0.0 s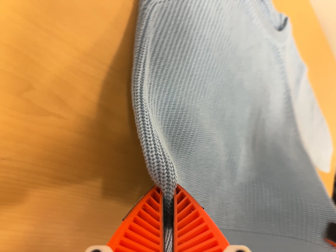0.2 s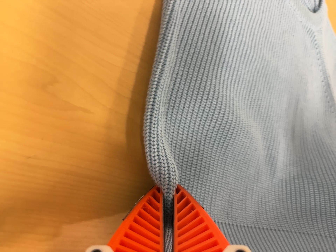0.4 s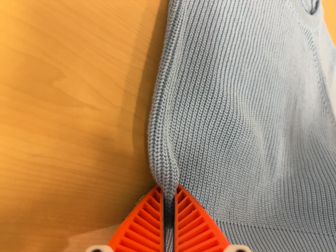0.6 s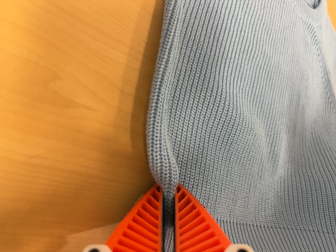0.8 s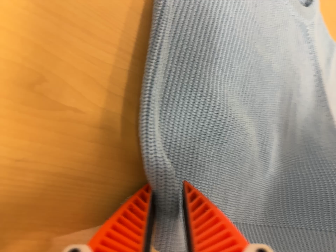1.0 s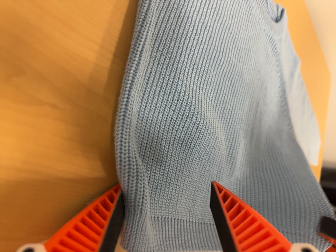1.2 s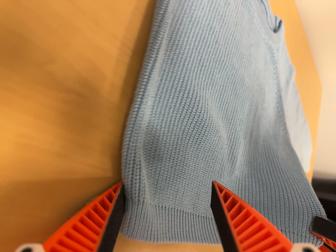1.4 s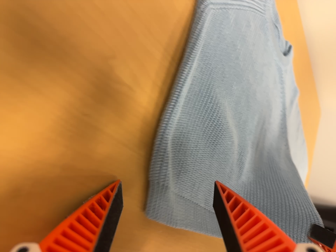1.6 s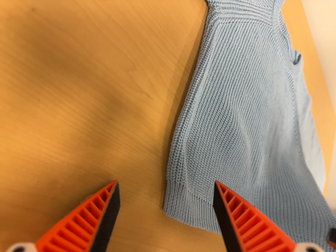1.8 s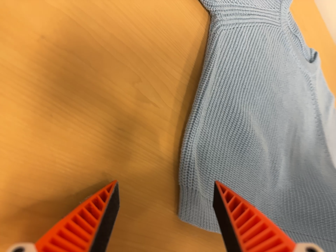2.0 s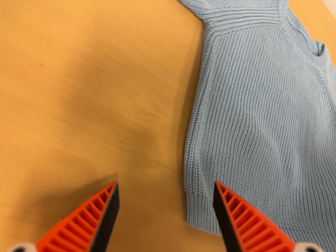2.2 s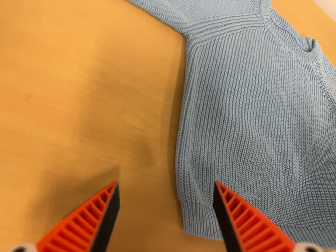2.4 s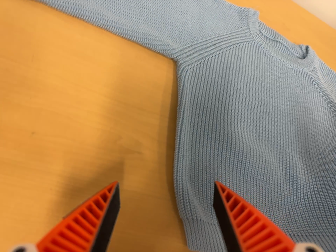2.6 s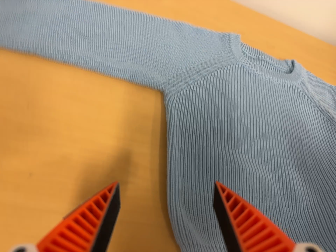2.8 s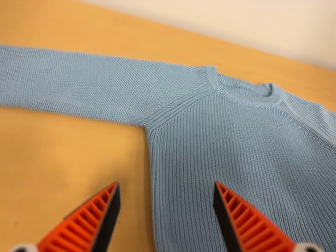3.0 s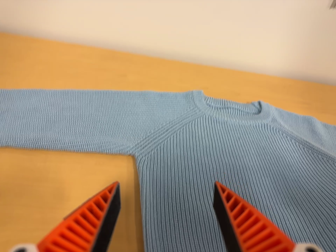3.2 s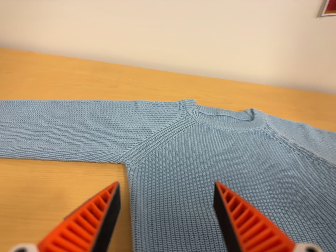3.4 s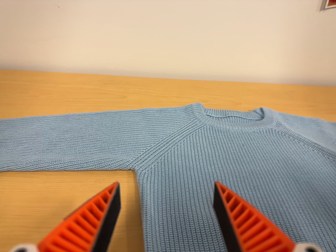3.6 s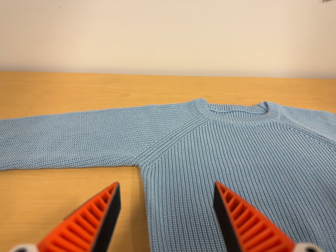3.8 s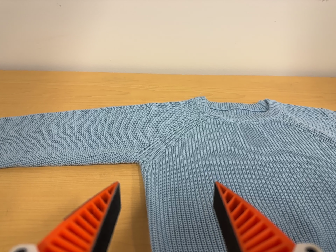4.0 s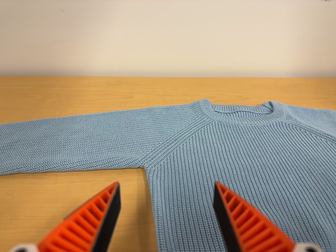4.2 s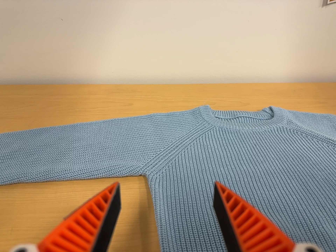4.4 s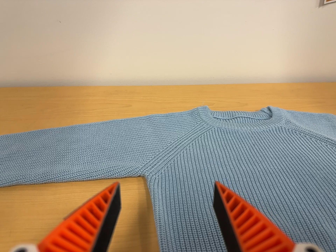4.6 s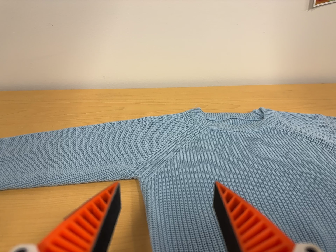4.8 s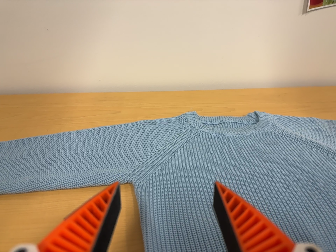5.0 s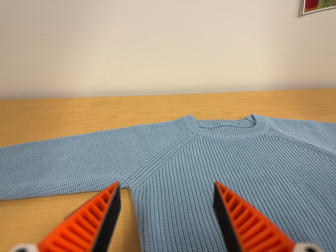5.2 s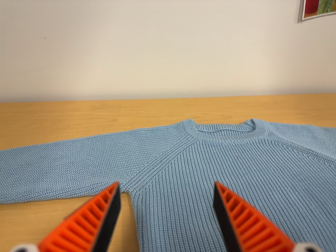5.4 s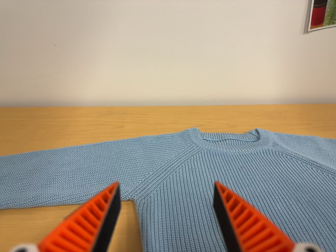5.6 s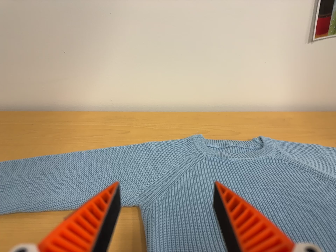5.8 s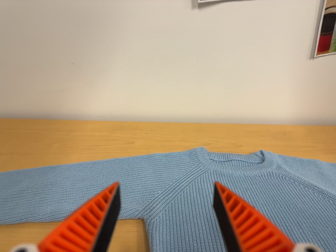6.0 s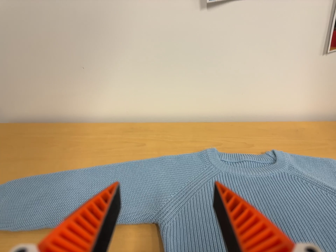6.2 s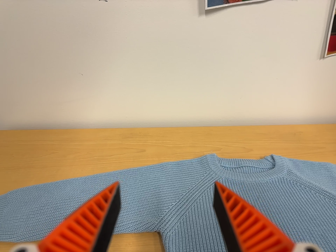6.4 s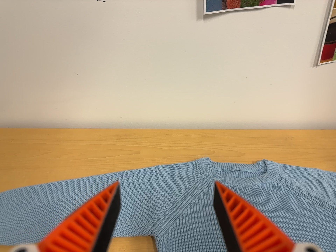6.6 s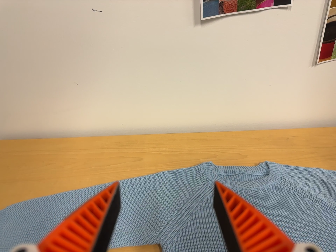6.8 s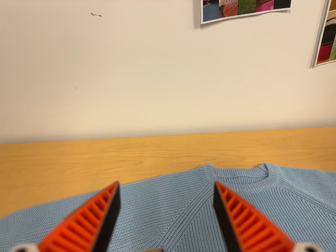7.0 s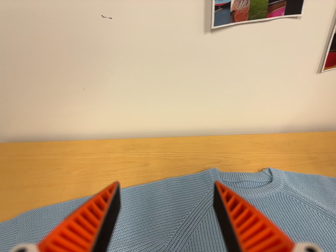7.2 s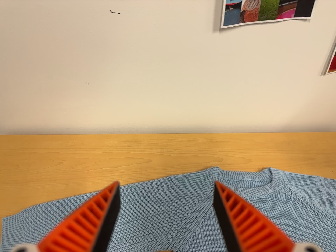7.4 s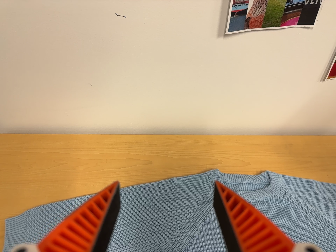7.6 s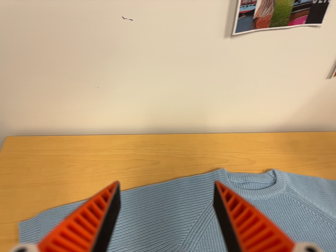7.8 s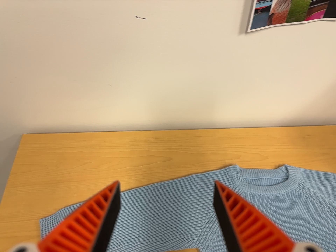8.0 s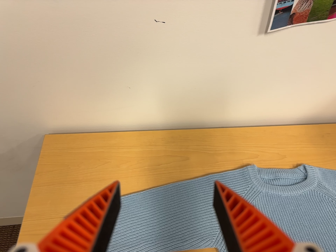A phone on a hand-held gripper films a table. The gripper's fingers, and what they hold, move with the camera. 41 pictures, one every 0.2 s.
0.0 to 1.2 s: The camera shifts only a little, or ends up much as it began.
1.2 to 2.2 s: The camera pans to its left by about 15 degrees. It travels backward, about 10 cm, so what stands in front gets smaller. Its aim tips toward the top of its view by about 15 degrees, and the scene shifts downward. It rolls about its line of sight by about 10 degrees, and the scene rotates counterclockwise.
2.2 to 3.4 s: The camera pans to its left by about 10 degrees. It travels to its right, about 14 cm. Its aim tips toward the top of its view by about 30 degrees, and the scene shifts downward. It rolls about its line of sight by about 30 degrees, and the scene rotates counterclockwise.
3.4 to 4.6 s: The camera shifts only a little, or ends up much as it began.
4.6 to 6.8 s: The camera travels toward the top of its view, about 18 cm, so close, fixed things drift downward.
6.8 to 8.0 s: The camera travels toward the top of its view and to its left, about 20 cm. Its aim tips toward the bottom of its view by about 15 degrees.
The film runs backward here.
